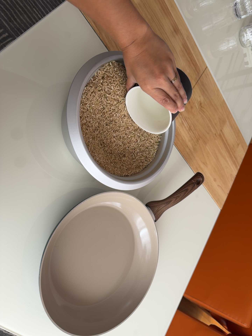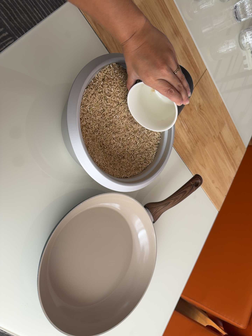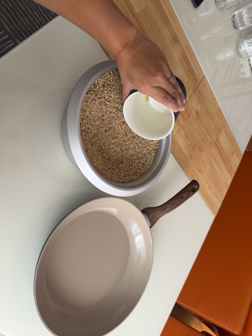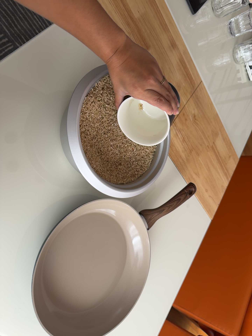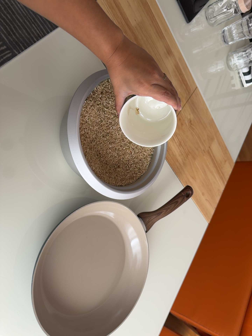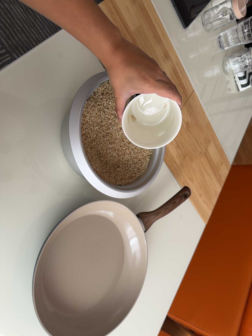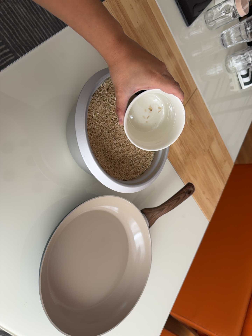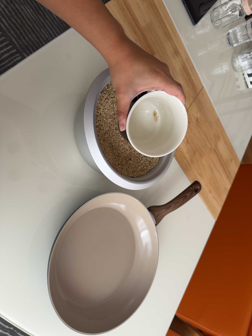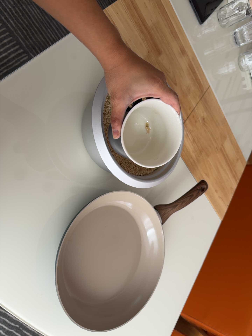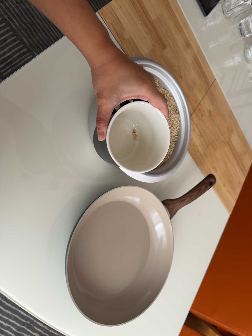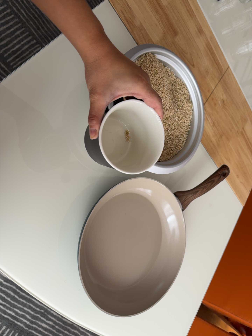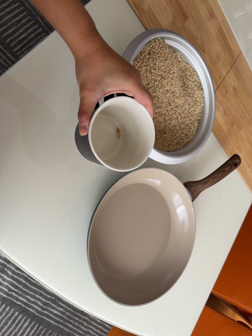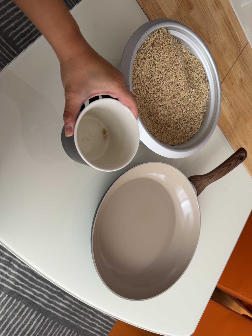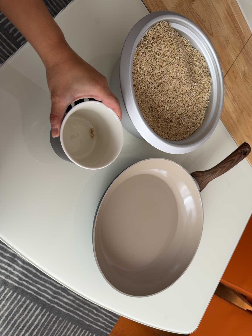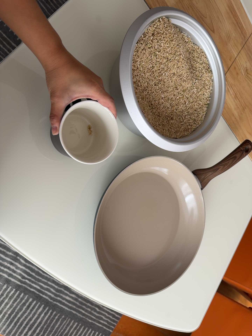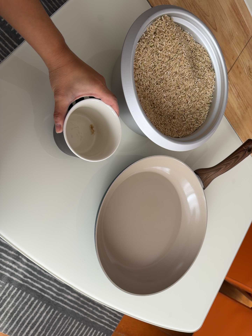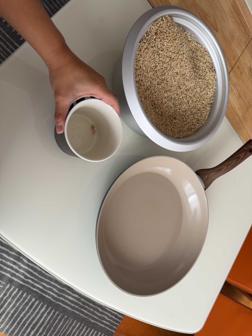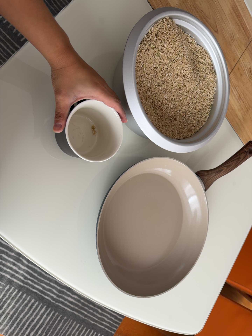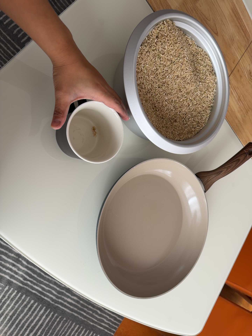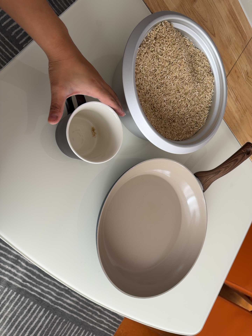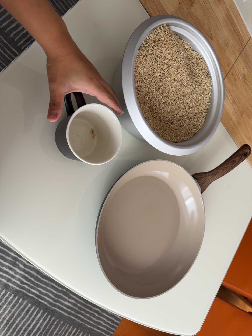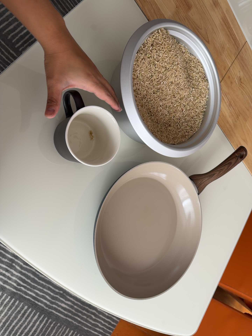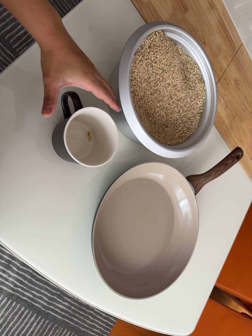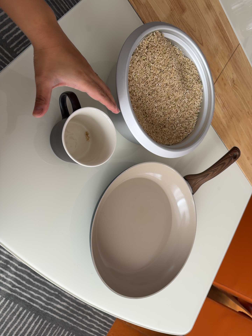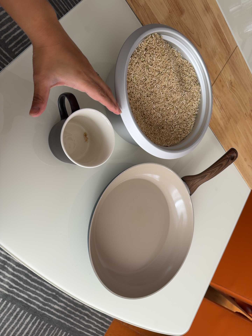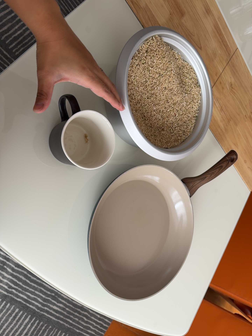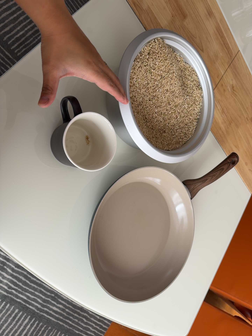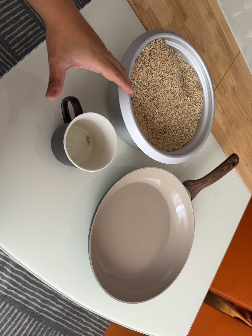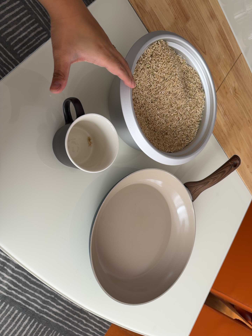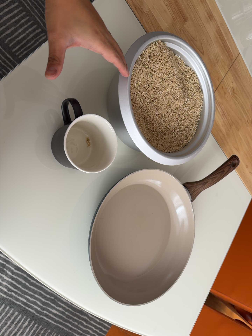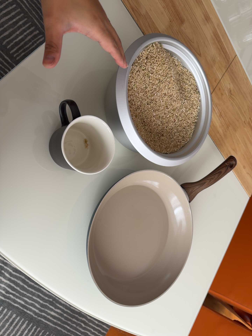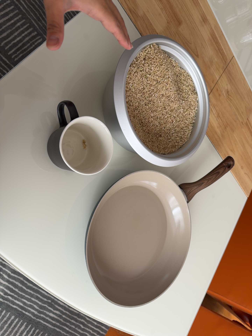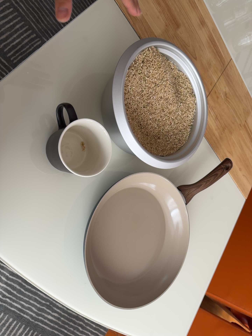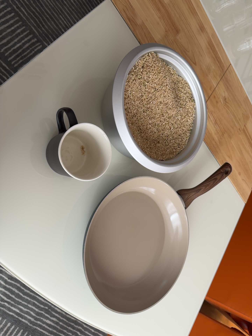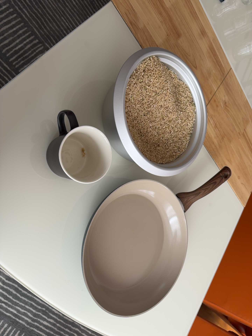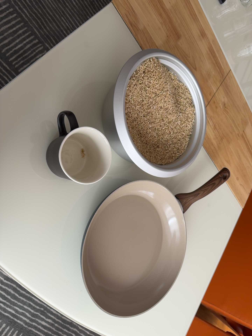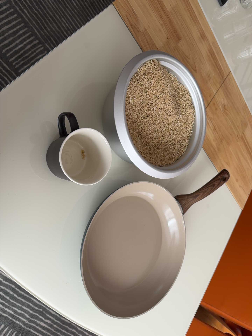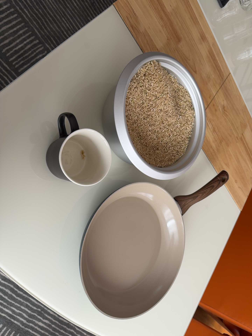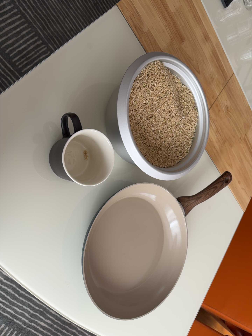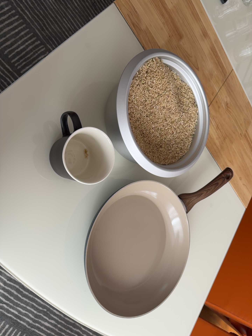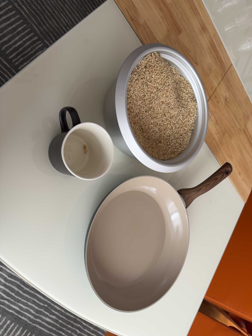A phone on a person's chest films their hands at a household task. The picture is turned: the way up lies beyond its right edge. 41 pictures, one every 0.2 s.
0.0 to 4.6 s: The camera travels toward the bottom of its view, about 7 cm, so close, fixed things drift upward.
4.6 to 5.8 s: The camera keeps its place and its aim.
5.8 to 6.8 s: The camera shifts only a little, or ends up much as it began.
6.8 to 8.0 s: The camera keeps its place and its aim.
The film runs backward here.
